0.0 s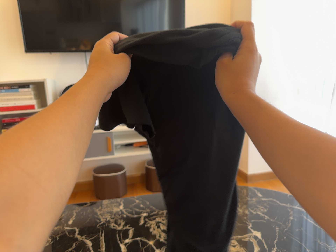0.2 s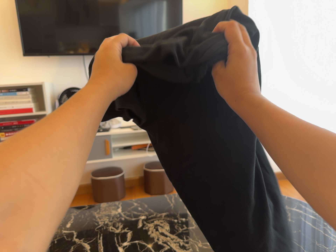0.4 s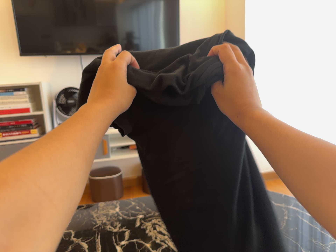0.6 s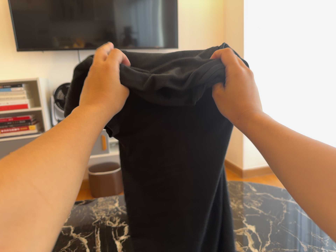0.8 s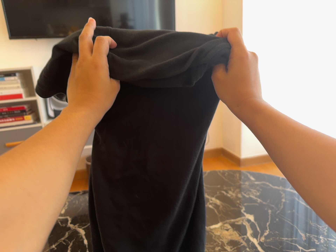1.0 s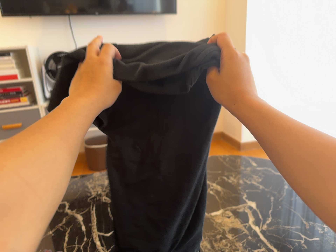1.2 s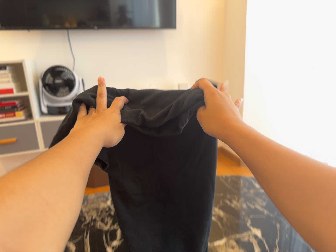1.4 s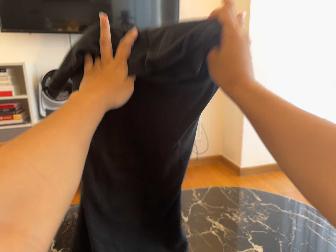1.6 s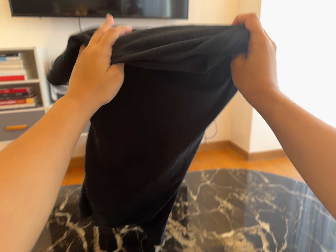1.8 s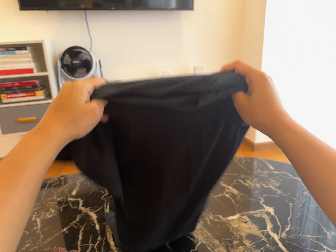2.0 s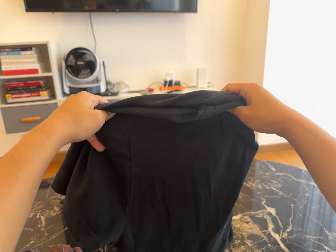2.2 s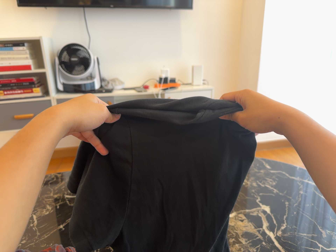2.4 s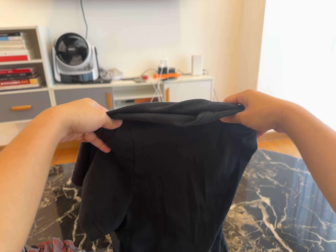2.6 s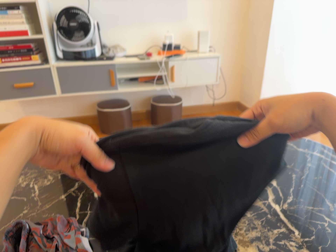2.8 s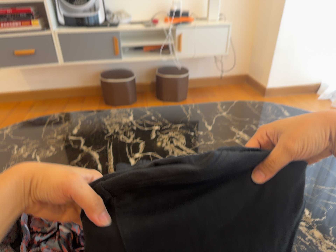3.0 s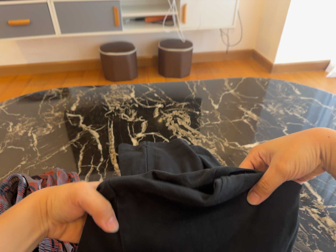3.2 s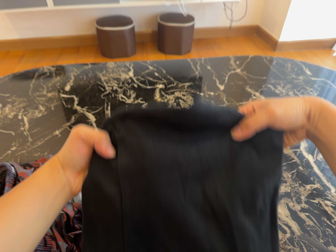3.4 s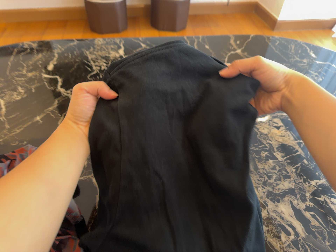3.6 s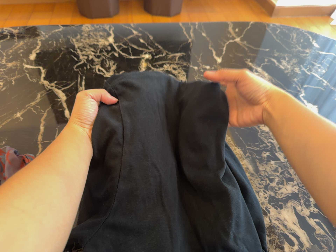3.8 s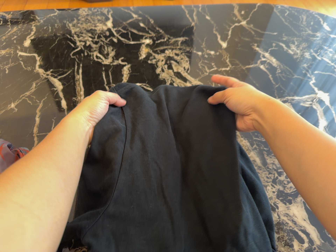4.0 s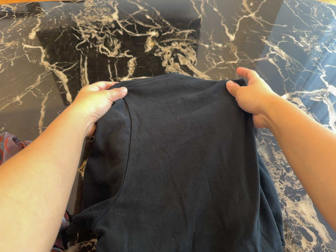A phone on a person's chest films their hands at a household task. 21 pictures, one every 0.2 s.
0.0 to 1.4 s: The camera travels forward, about 12 cm, so what stands in front looms larger.
1.4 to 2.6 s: The camera's aim tips toward the bottom of its view by about 10 degrees, and the scene shifts upward.
2.6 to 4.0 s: The camera travels forward, about 26 cm, so what stands in front looms larger. Its aim tips toward the bottom of its view by about 30 degrees, and the scene shifts upward.
The film runs forward here.
